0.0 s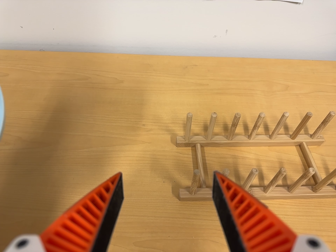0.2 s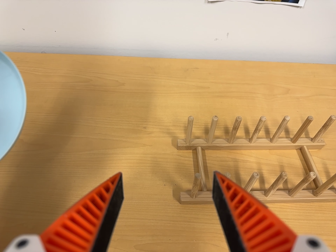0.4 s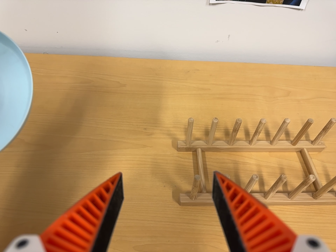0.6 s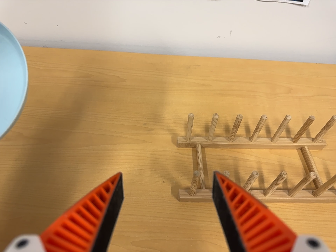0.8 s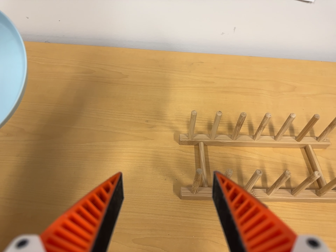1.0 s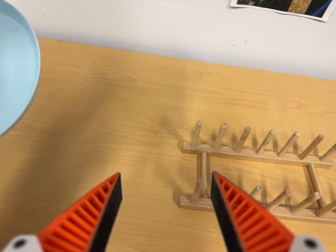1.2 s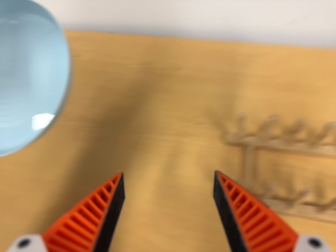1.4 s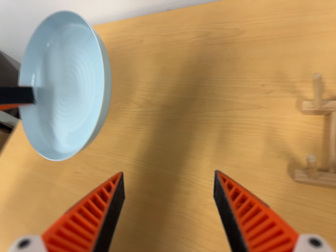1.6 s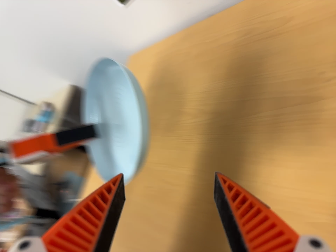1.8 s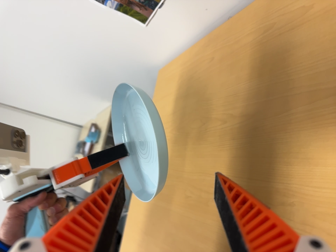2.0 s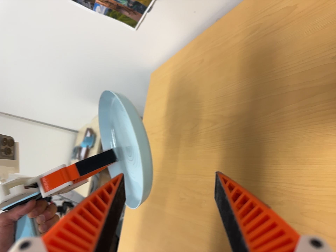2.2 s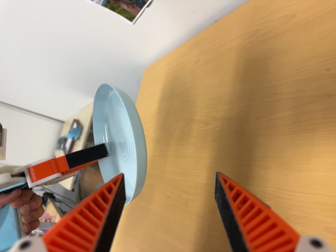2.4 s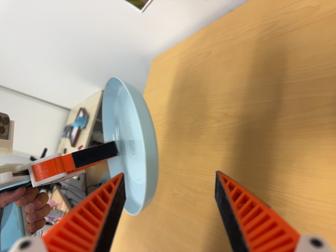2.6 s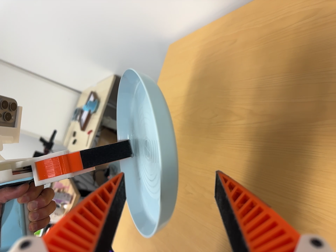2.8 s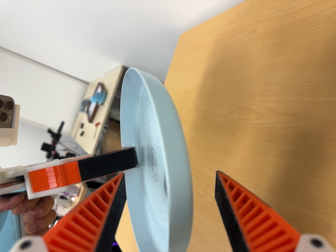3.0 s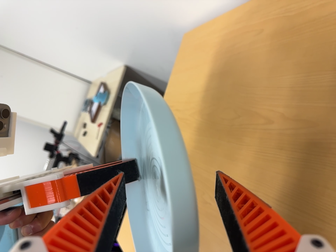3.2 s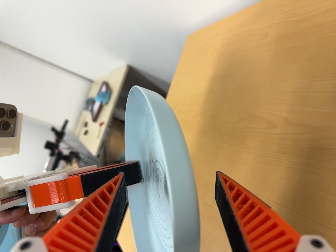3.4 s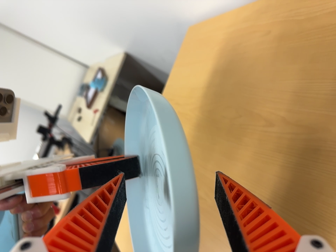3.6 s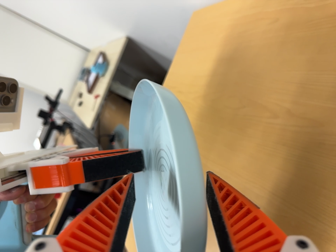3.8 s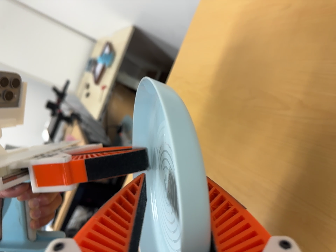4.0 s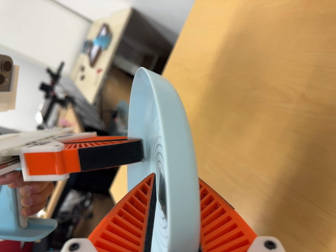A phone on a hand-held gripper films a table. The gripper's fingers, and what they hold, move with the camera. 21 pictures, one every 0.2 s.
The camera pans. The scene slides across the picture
to the right.
0.0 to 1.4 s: The scene slides to the right, as the camera pans about 35 degrees to its left. It travels to its right, about 9 cm. Its aim tips toward the bottom of its view by about 10 degrees, and the scene shifts upward.
1.4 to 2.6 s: The camera swings to its left by about 25 degrees, and the scene slides to the right. It travels toward the top of its view, forward and to its right, about 8 cm. It rolls about its line of sight by about 10 degrees, and the scene rotates counterclockwise.
2.6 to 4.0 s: The camera travels forward and toward the top of its view, about 10 cm, so what stands in front looms larger. Its aim tips toward the bottom of its view by about 15 degrees.
The film runs forward here.
